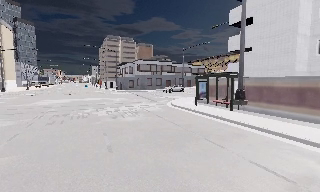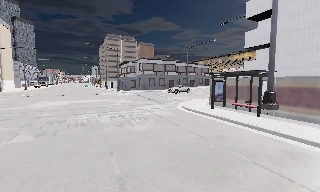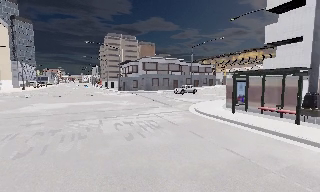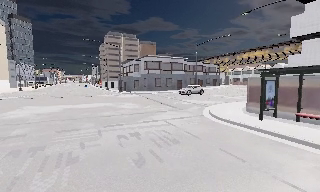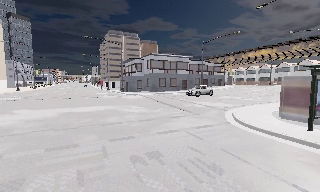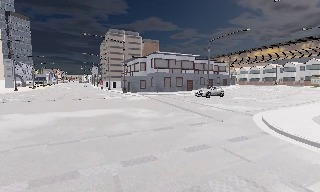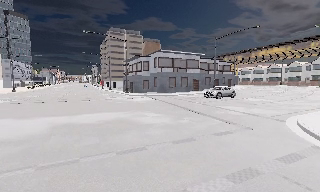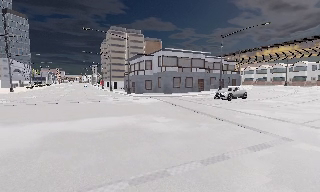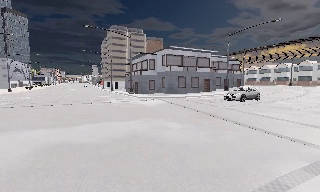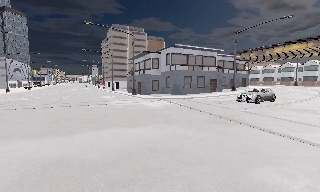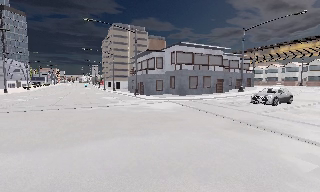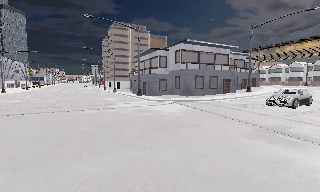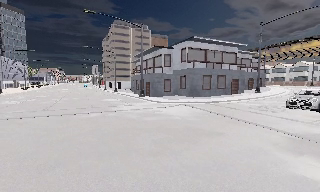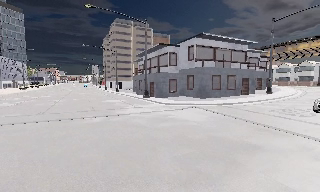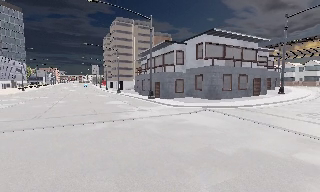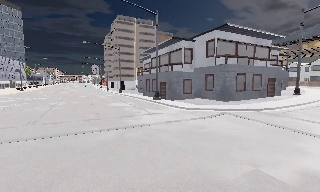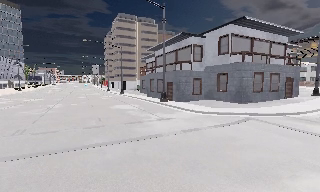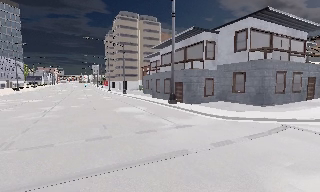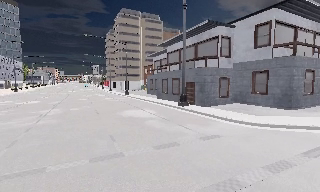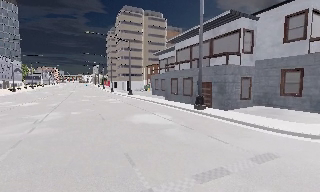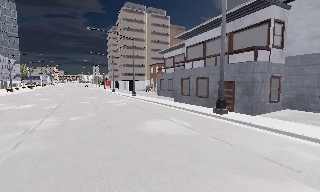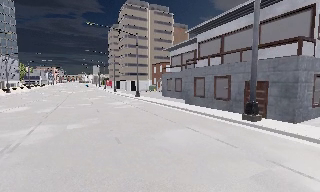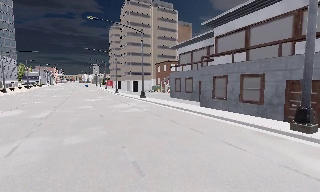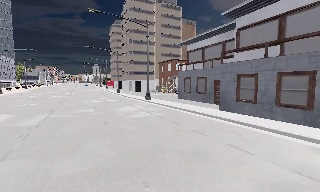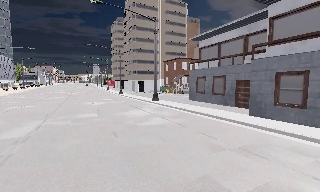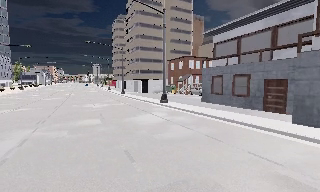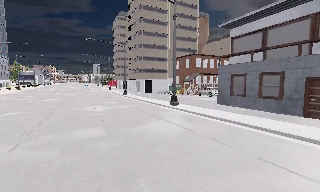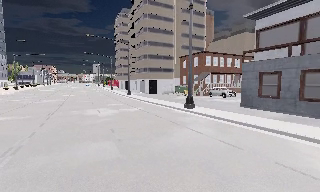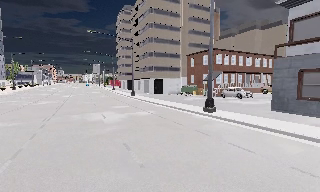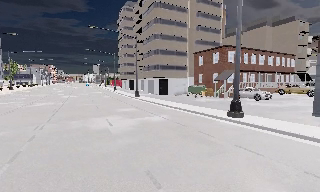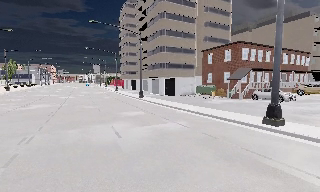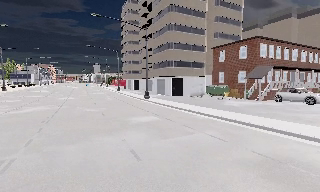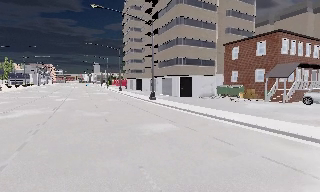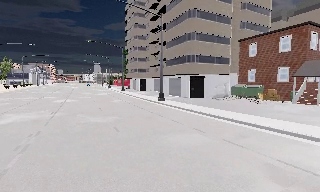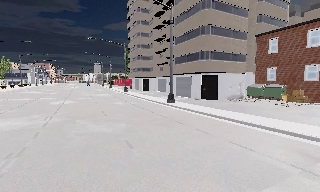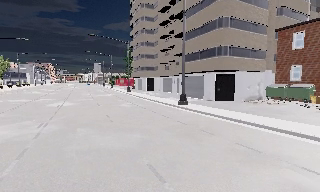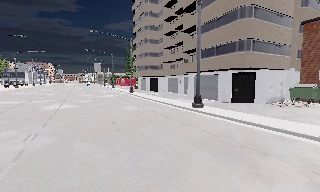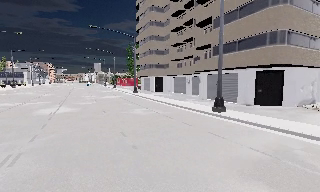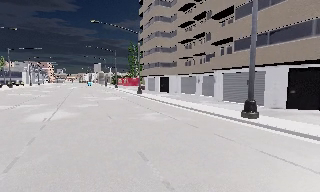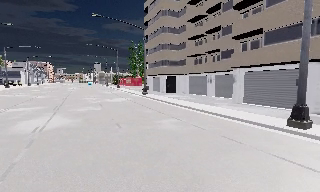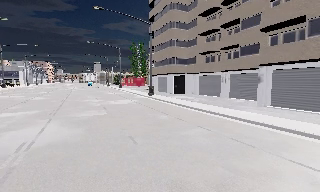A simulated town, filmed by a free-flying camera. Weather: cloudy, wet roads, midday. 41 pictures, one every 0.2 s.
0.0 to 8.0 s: The camera travels forward and to its left, about 80 m, so what stands in front looms larger.
The film runs forward here.
